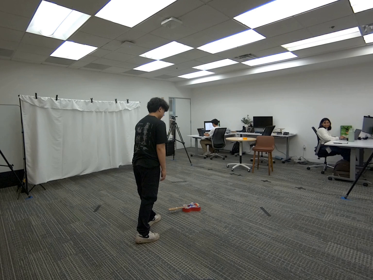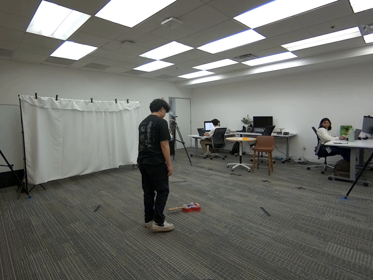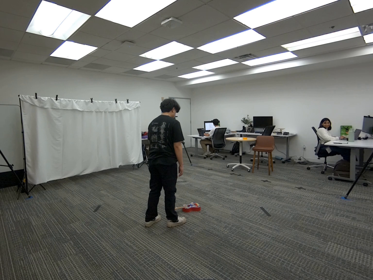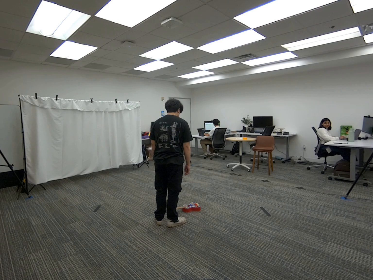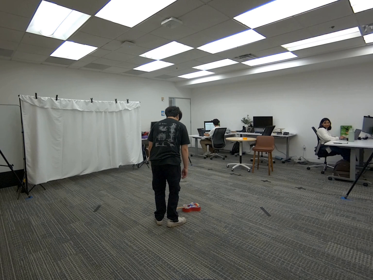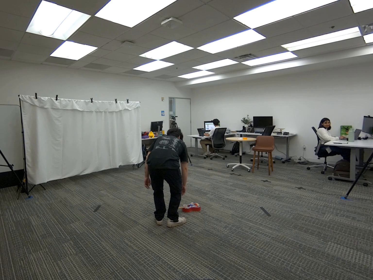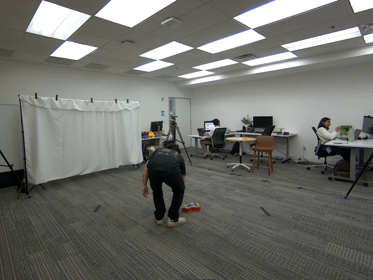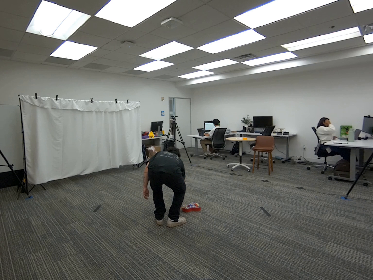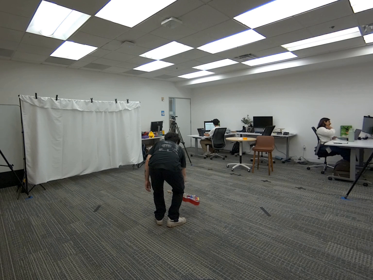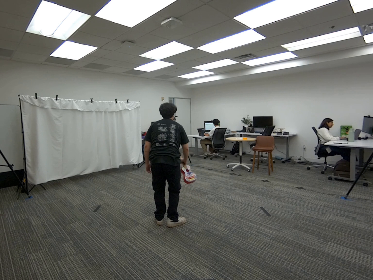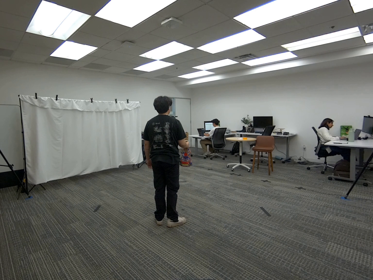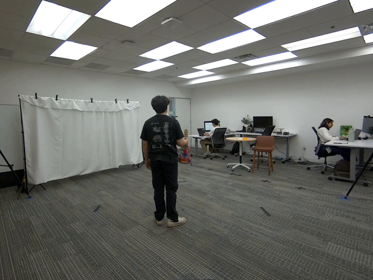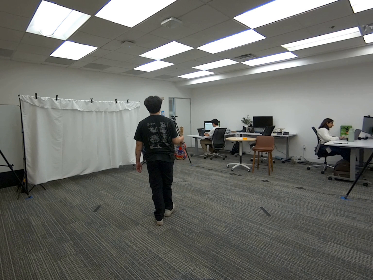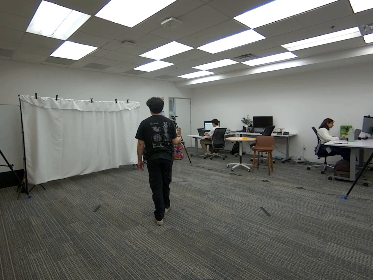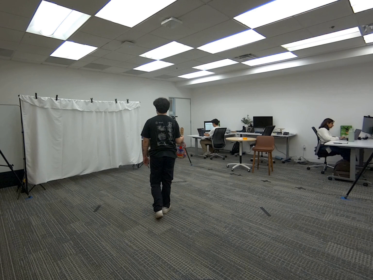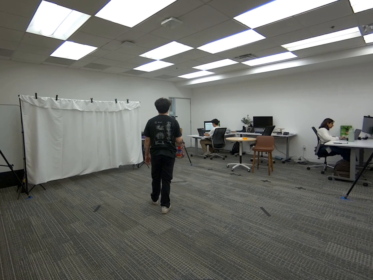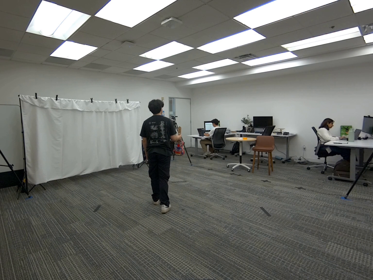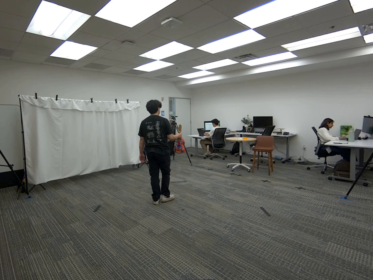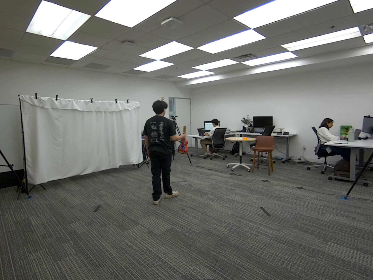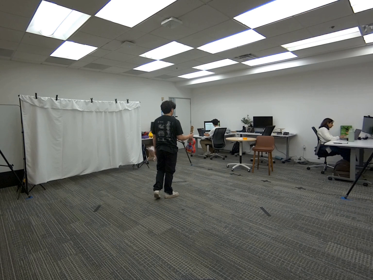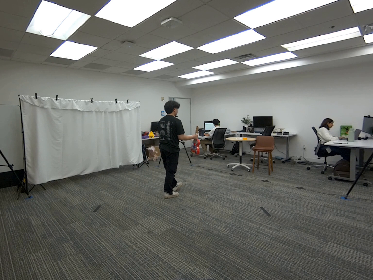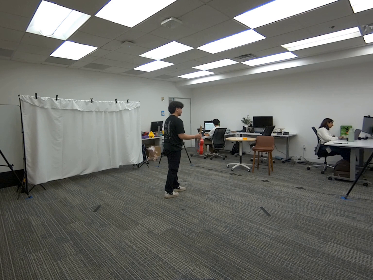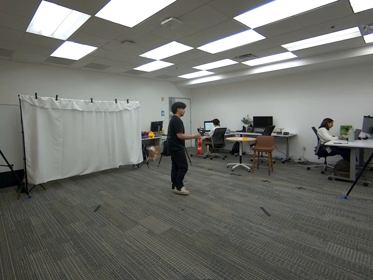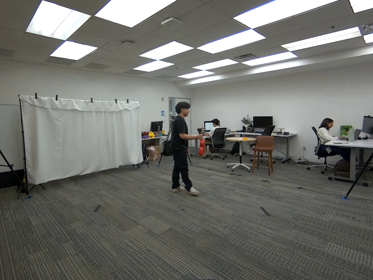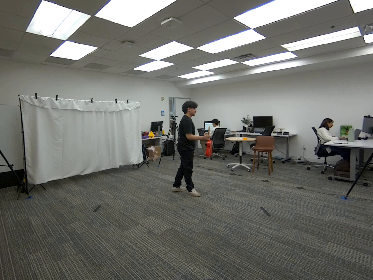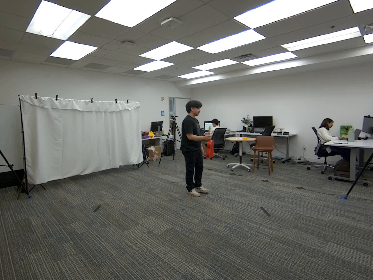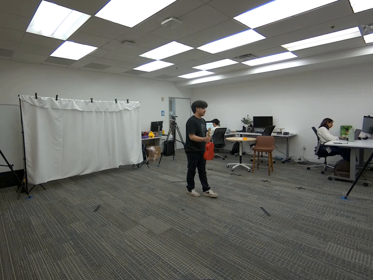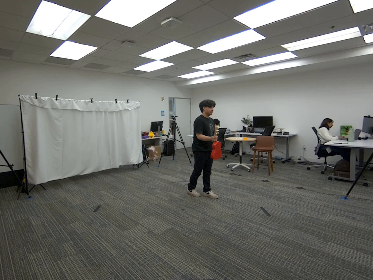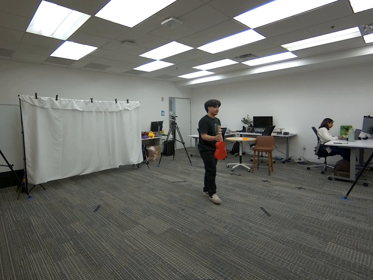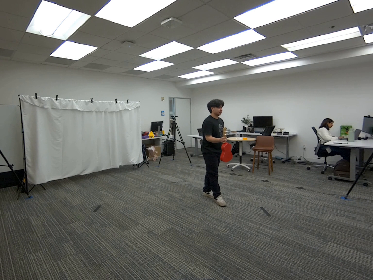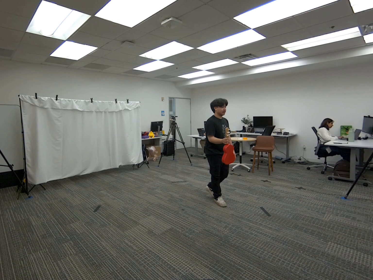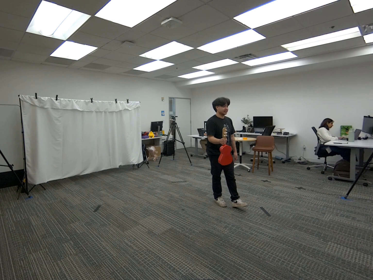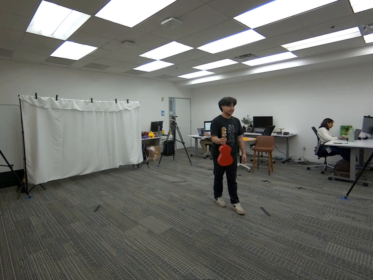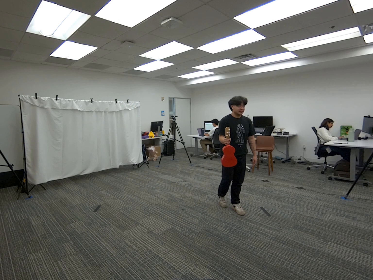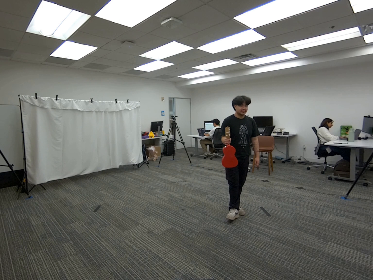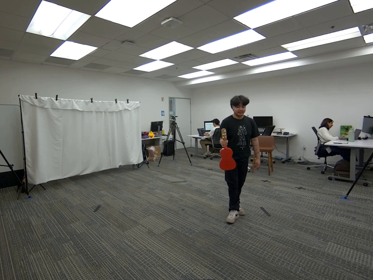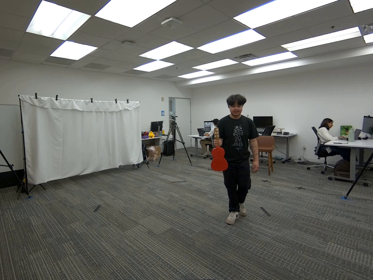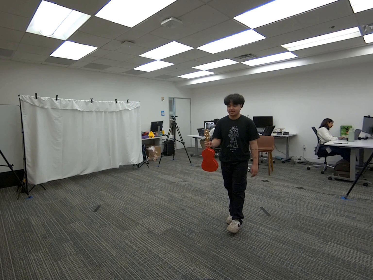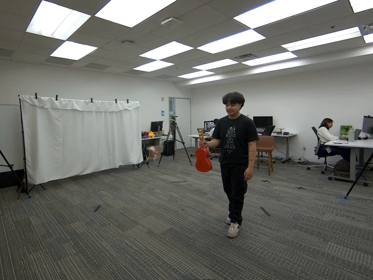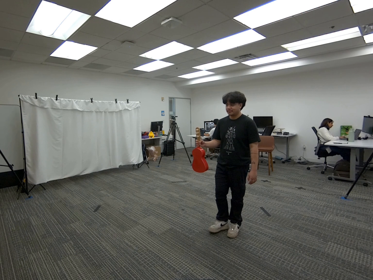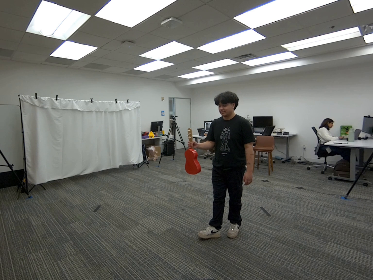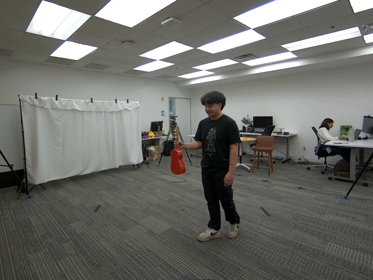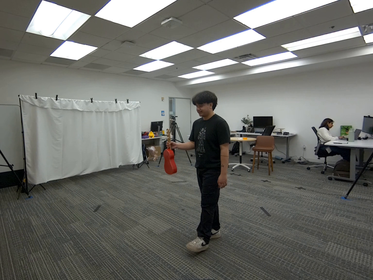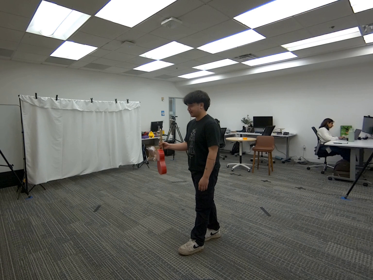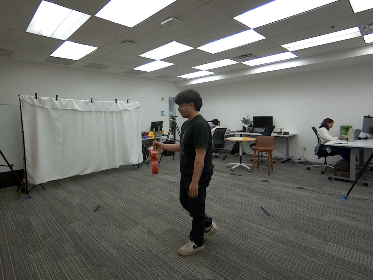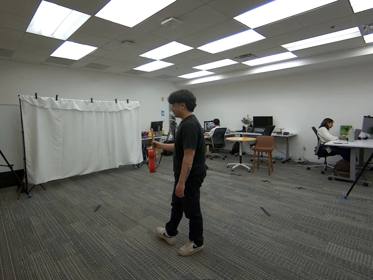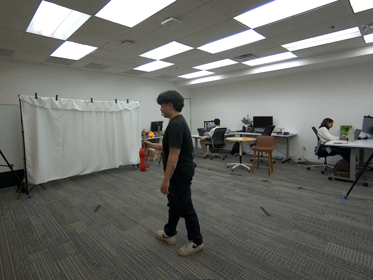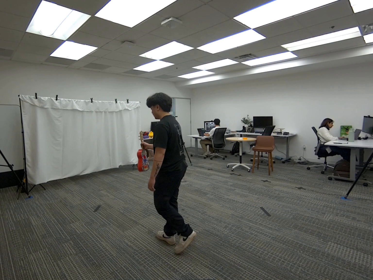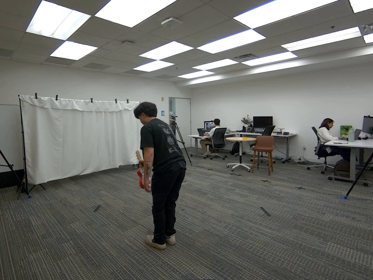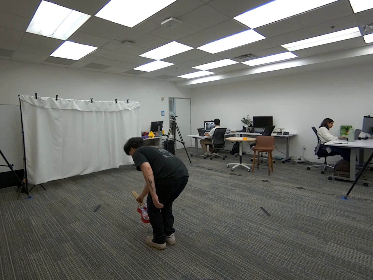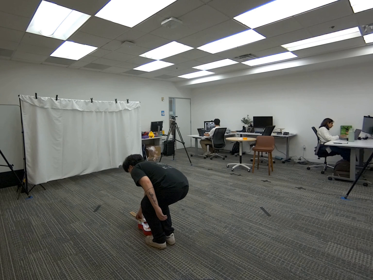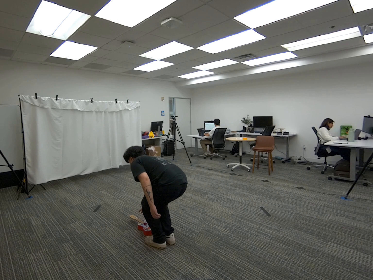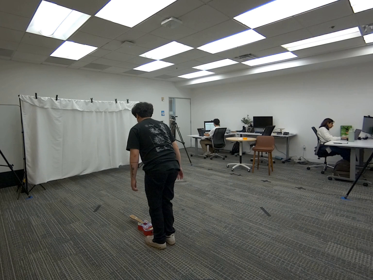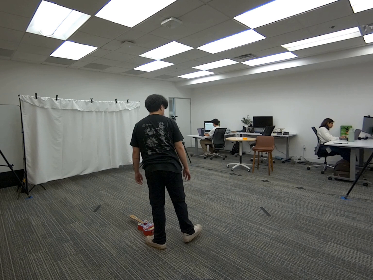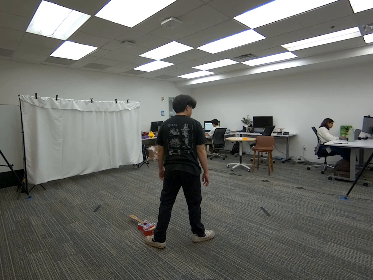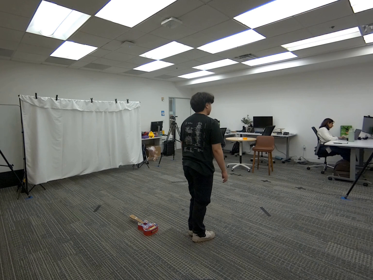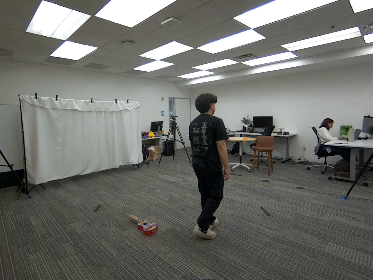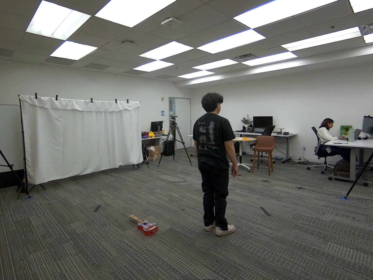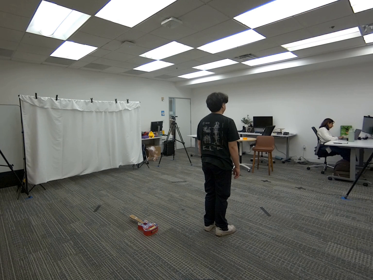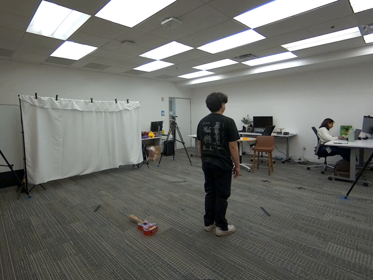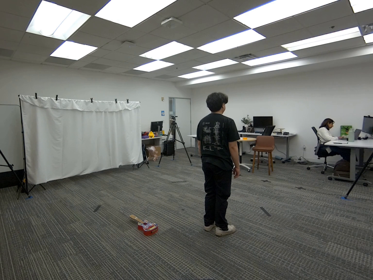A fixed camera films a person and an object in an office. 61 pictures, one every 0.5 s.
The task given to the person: Walk over to the guitar on the ground and pick up the guitar from the neck with your right hand. Walk around the bounding area with the guitar in front of you and place back on the ground when finished.
